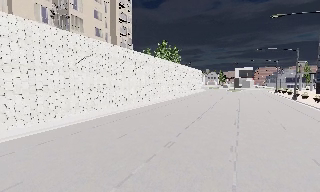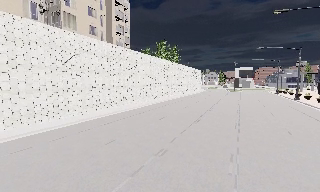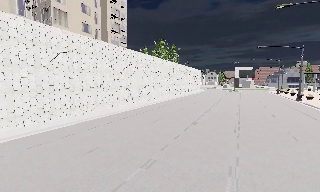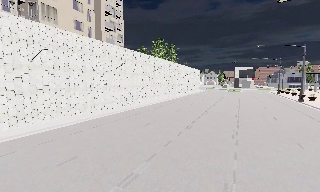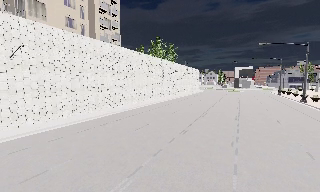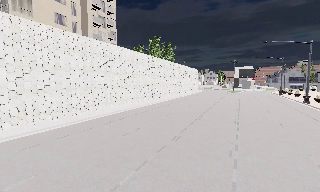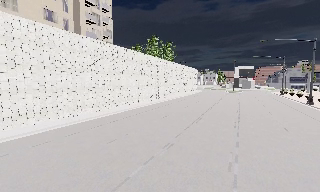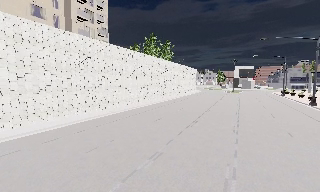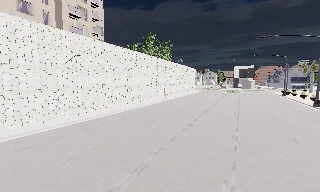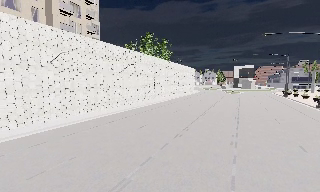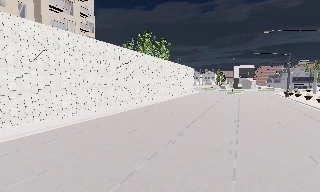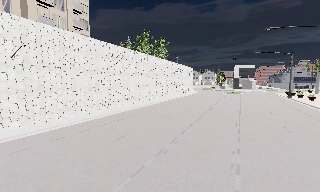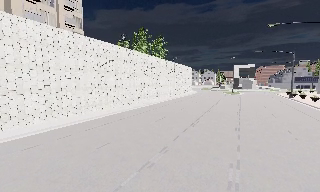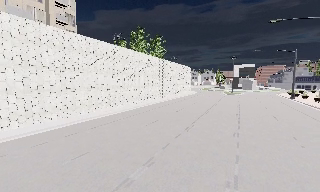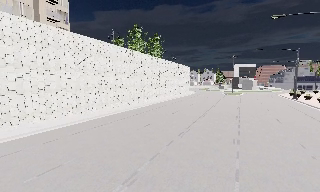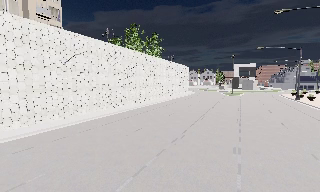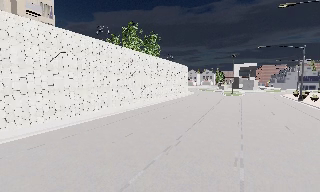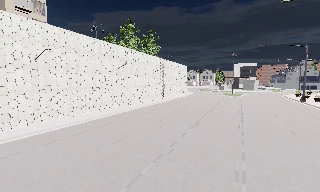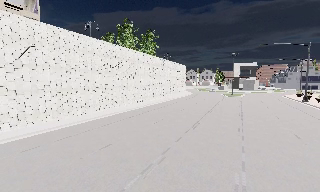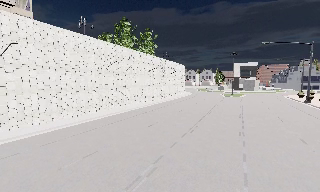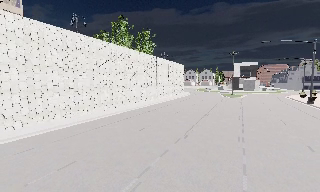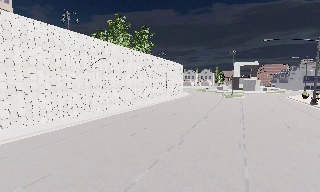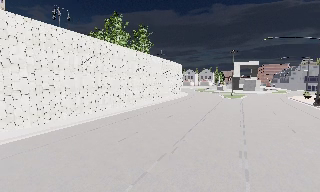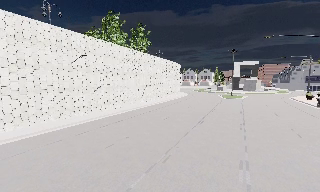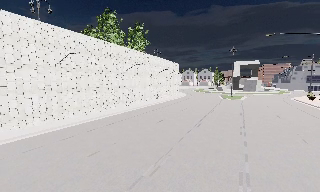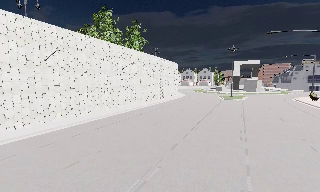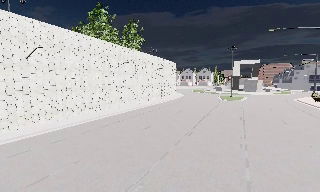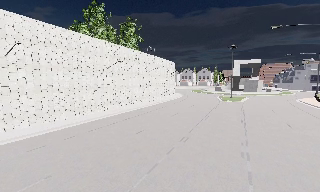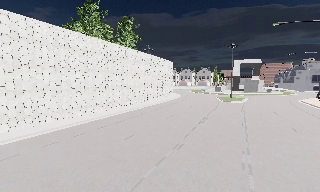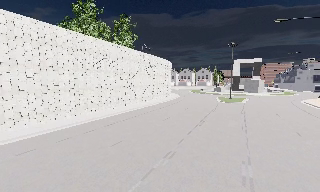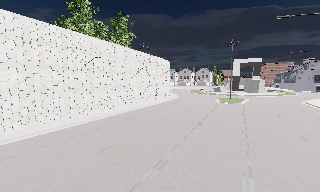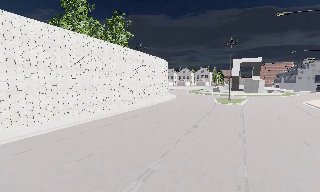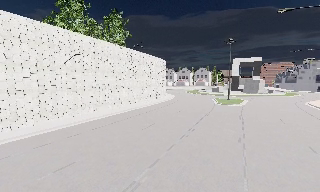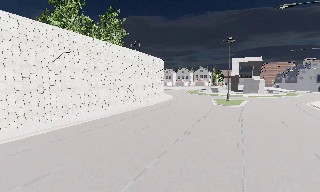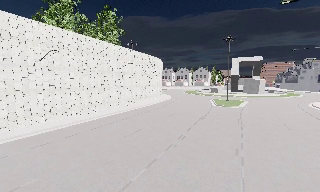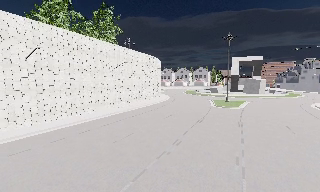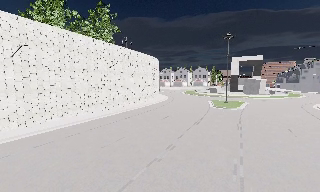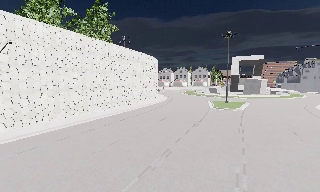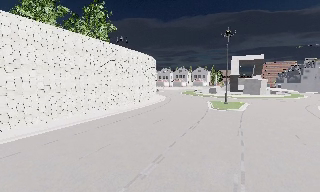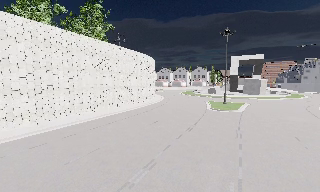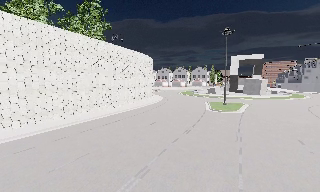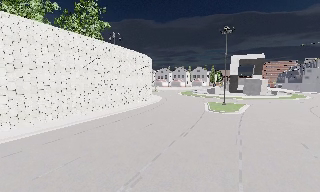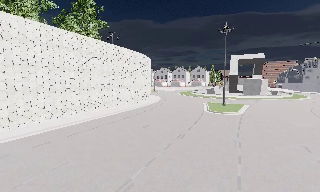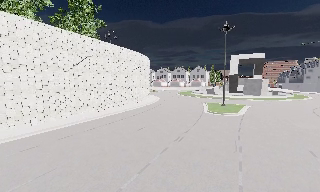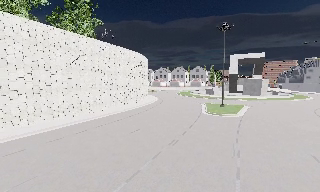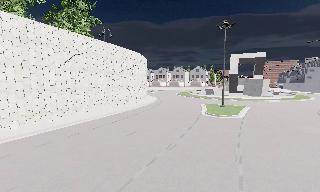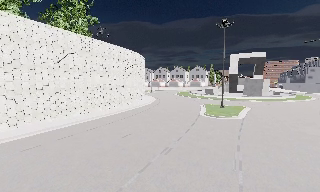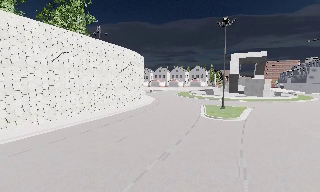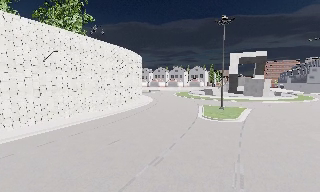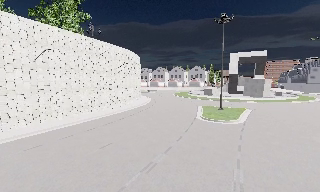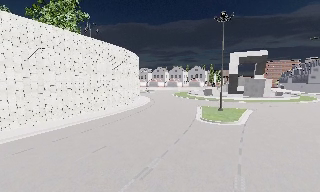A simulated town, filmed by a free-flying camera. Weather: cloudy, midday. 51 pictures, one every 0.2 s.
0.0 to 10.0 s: The camera travels forward and to its right, about 55 m, so what stands in front looms larger. It loses speed.
The film runs forward here.
